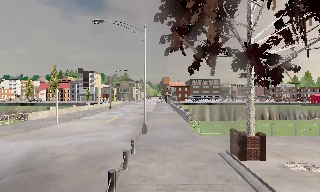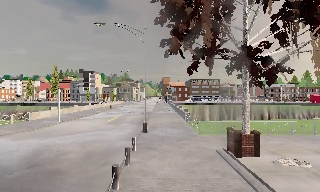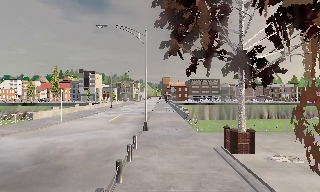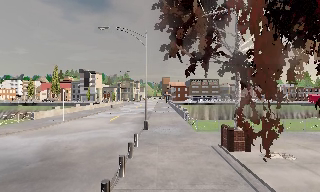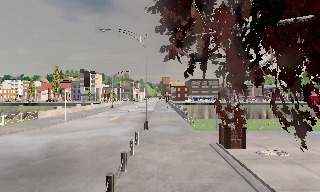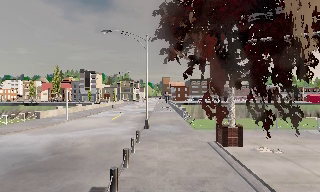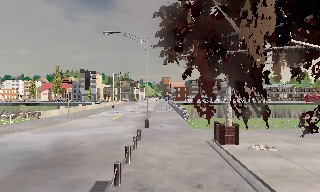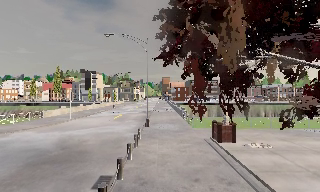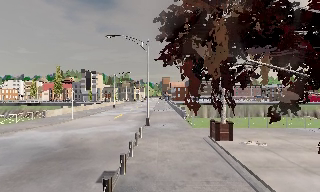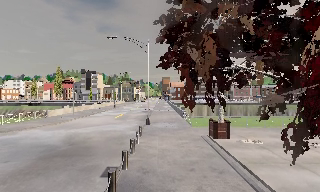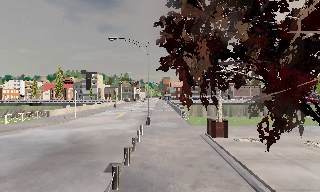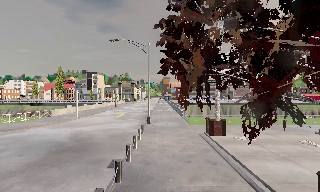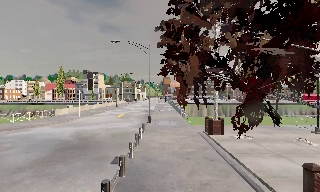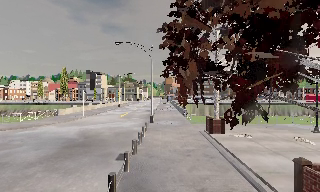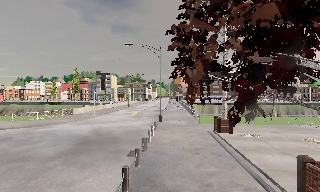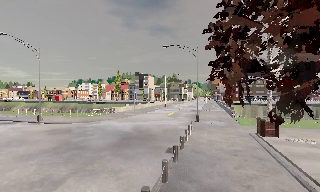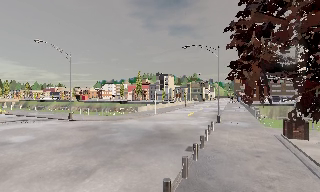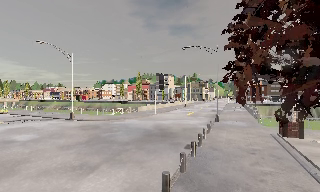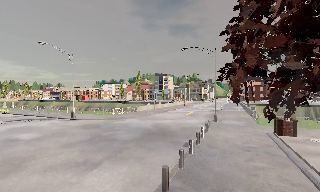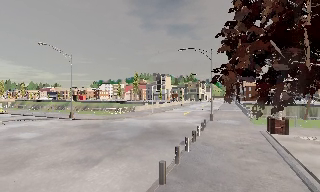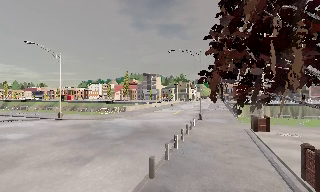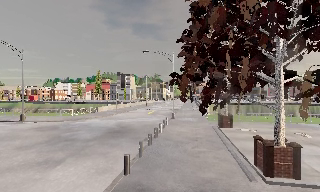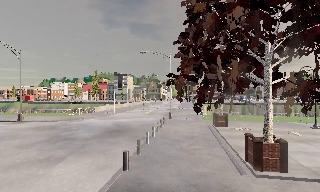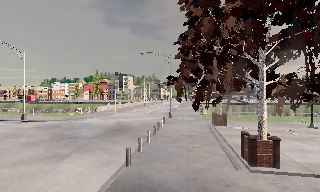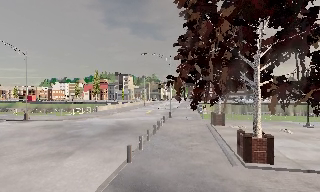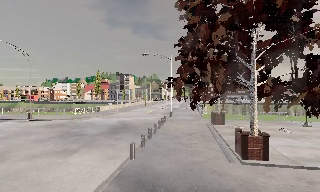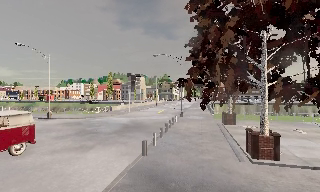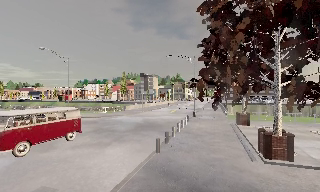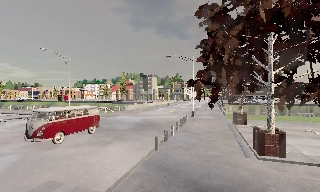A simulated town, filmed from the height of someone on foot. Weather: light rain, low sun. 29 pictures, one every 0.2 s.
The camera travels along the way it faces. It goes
backward.
0.0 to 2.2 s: The camera travels backward, about 3.5 m, so what stands in front gets smaller.
2.2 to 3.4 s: The scene slides to the right, as the camera pans about 25 degrees to its left. It travels backward, about 2 m, so what stands in front gets smaller.
3.4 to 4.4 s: The camera pans to its right, which is clockwise from overhead, by about 15 degrees. It travels backward, about 1.5 m, so what stands in front gets smaller.
4.4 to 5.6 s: The camera travels backward, about 2 m, so what stands in front gets smaller.
The film runs backward here.
